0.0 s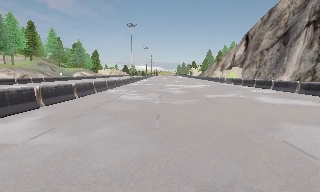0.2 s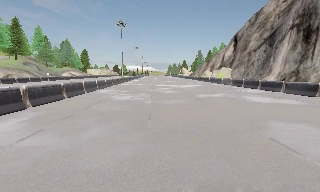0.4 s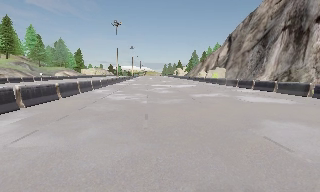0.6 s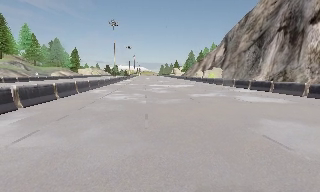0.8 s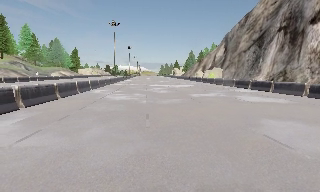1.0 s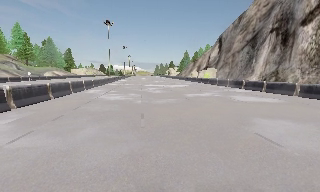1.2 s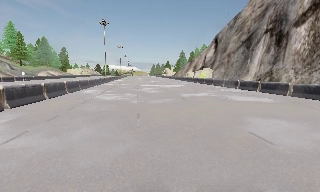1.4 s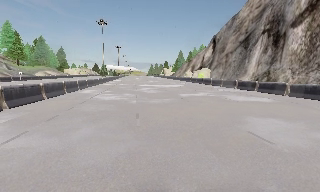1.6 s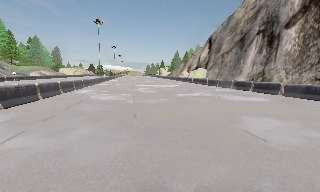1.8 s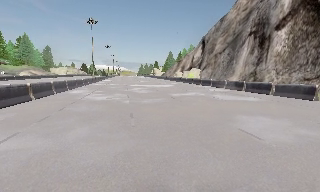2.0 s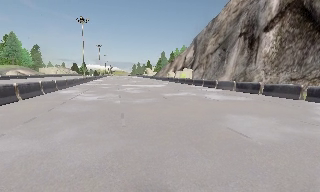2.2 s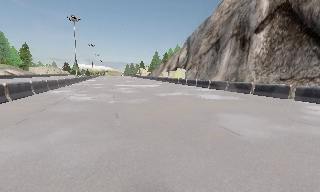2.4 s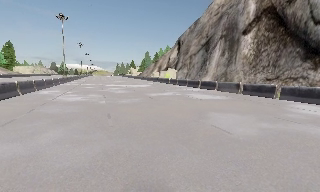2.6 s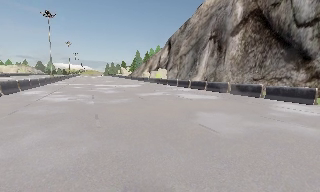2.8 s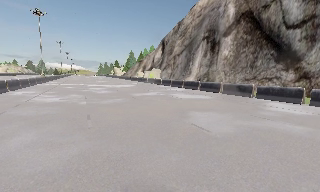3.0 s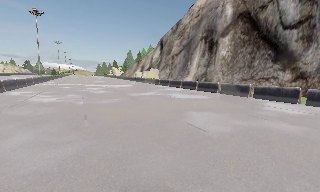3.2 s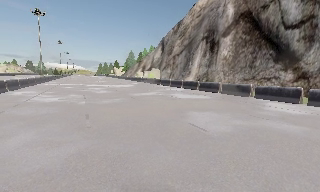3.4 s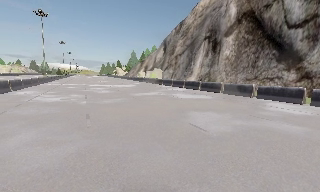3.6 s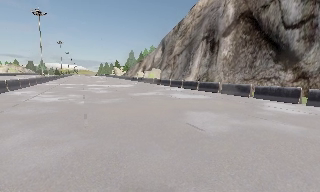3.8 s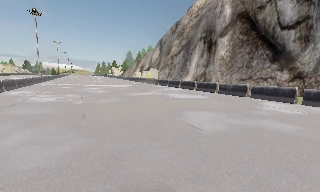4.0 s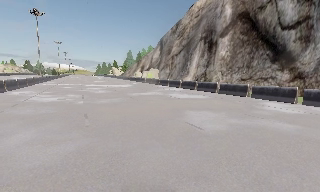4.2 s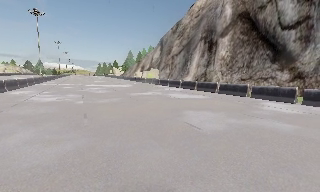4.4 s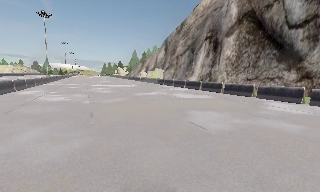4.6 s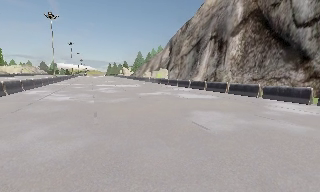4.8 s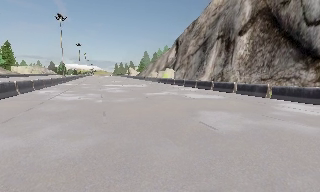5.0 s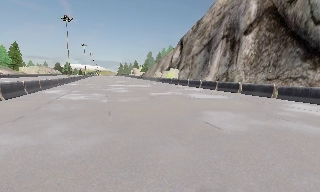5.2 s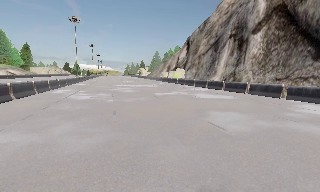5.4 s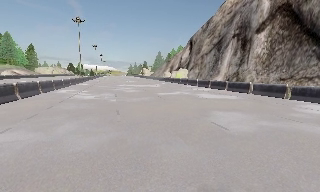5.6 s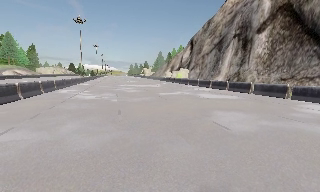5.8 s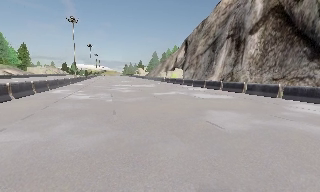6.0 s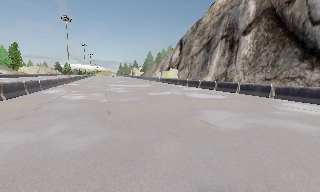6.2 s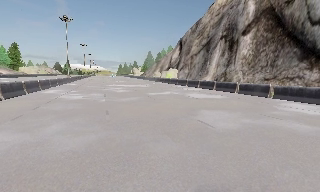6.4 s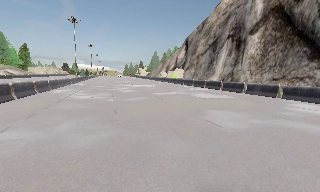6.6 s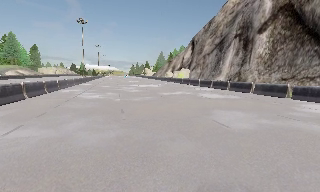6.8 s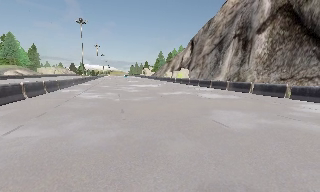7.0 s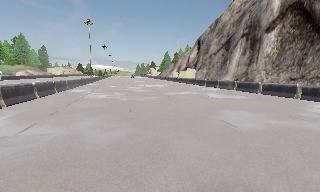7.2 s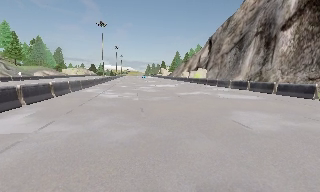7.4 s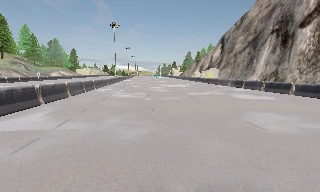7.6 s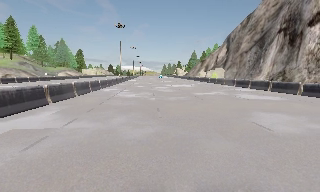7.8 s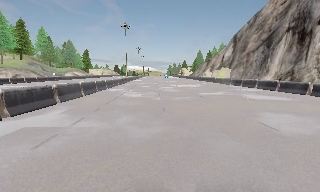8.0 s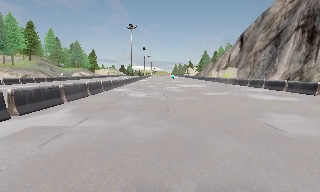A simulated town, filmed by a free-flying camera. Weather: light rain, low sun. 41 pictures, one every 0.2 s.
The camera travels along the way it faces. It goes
backward.
0.0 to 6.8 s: The scene slides to the left, as the camera pans about 15 degrees to its right. It travels backward, about 1.5 m, so what stands in front gets smaller.
6.8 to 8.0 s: The scene slides to the right, as the camera pans about 15 degrees to its left.
The film runs backward here.
